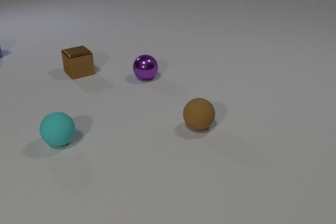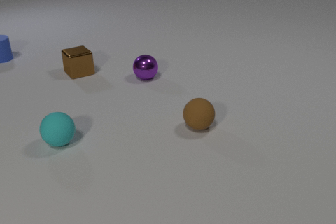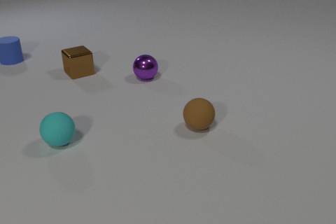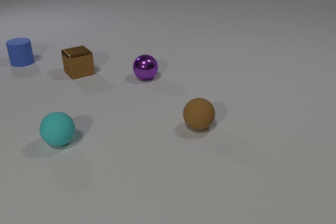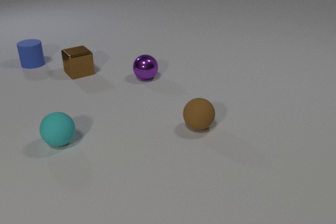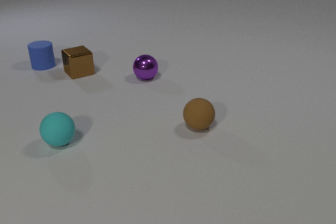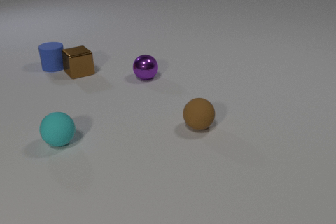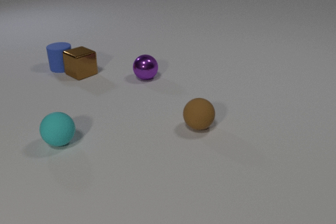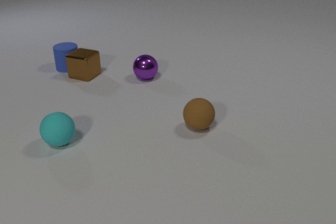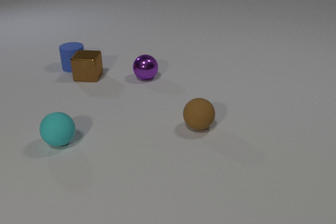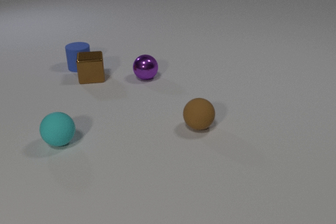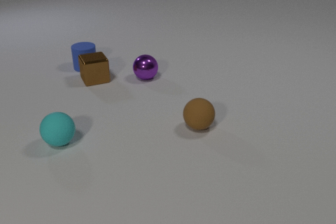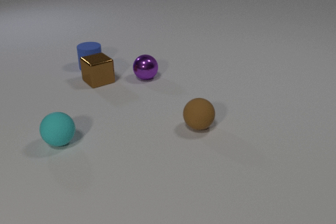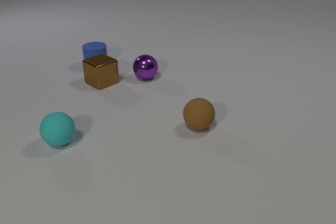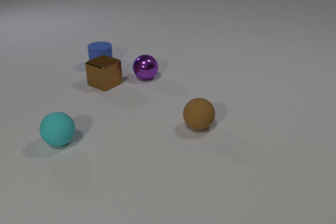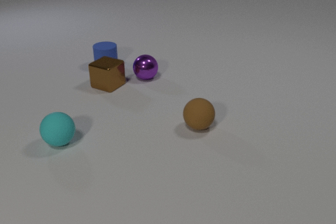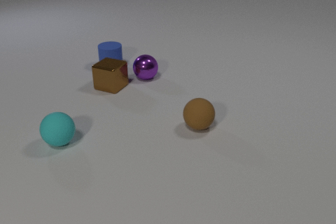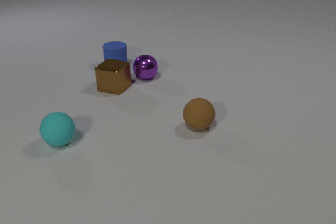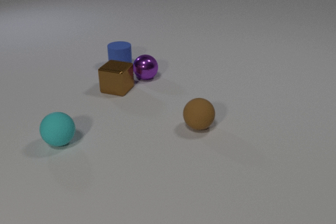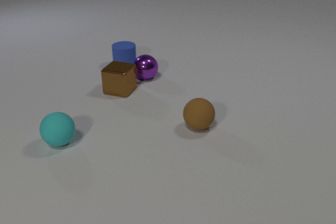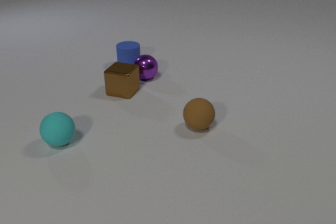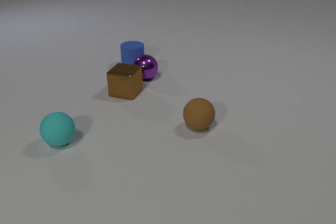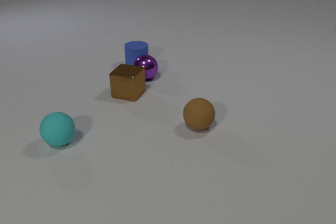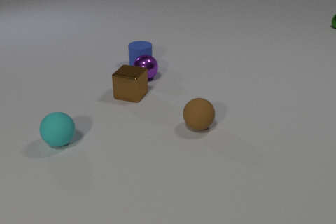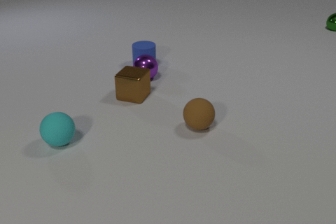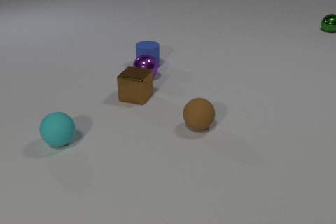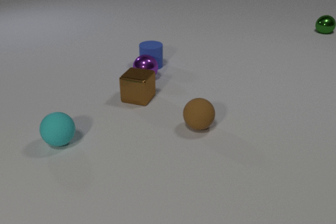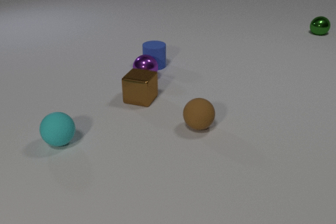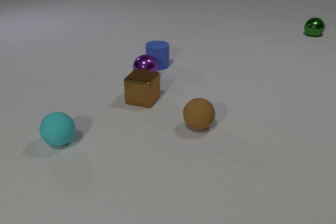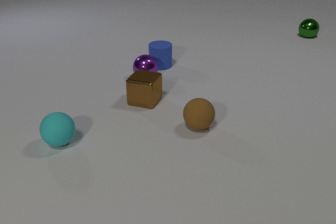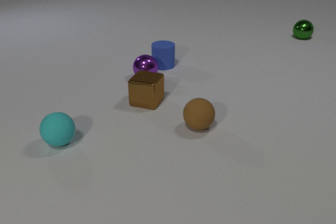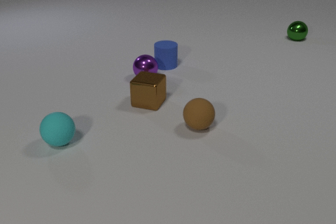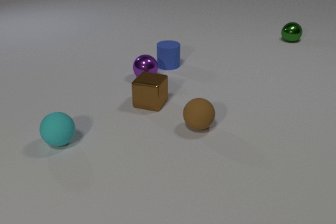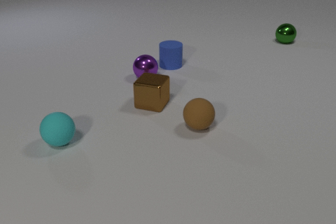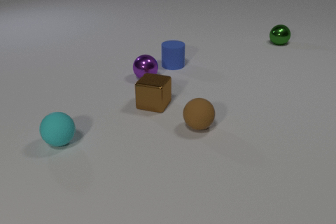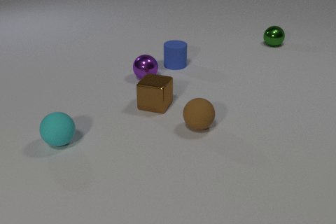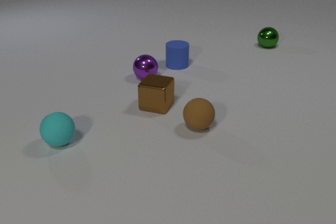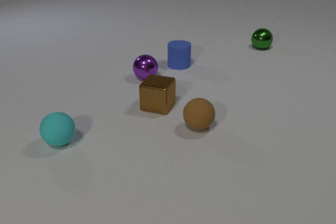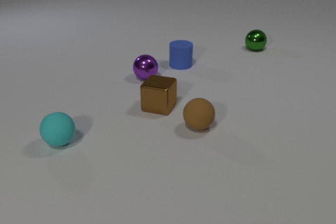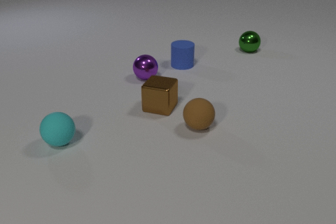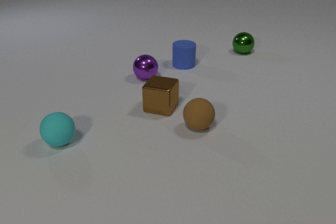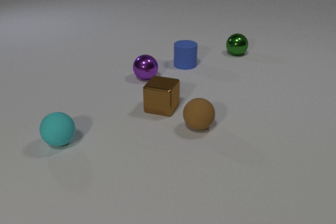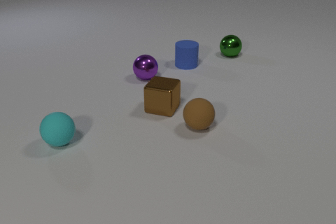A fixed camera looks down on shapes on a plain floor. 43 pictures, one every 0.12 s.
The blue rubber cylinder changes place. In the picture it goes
to the right.
The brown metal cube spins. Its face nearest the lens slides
to the right.
0.00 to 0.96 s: The blue rubber cylinder slides to the right and toward the camera. The brown metal cube slides toward the camera and to the right, spins so that its near face slides to the right, counterclockwise seen from above. The blue rubber cylinder and the brown metal cube collide.
0.96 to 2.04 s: The blue rubber cylinder slides to the right. The brown metal cube slides toward the camera and to the right, spins so that its near face slides to the right, counterclockwise seen from above.
2.04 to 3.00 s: The blue rubber cylinder slides to the right. The brown metal cube slides toward the camera and to the right. The green metal sphere comes in at the right edge, rolls toward the camera and to the left.
3.00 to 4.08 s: The blue rubber cylinder slides to the right. The brown metal cube slides to the right and toward the camera. The green metal sphere rolls toward the camera and to the left.
4.08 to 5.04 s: The blue rubber cylinder slides to the right. The brown metal cube slides to the right and toward the camera. The green metal sphere rolls to the left and toward the camera.
What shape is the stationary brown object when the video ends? sphere.
What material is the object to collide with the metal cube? rubber.
How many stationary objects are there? 3.
